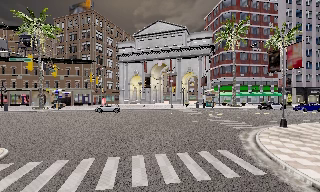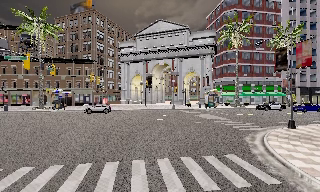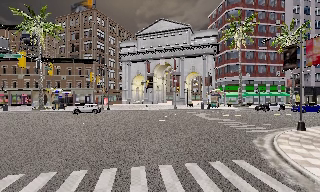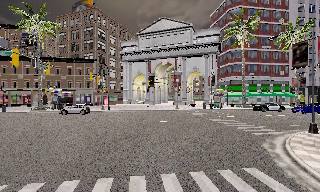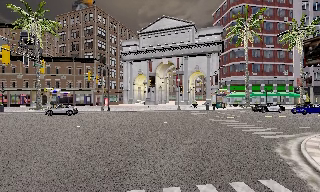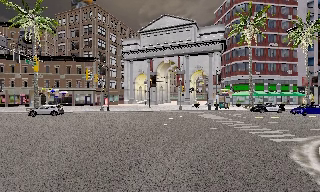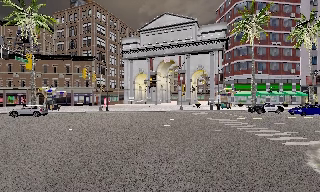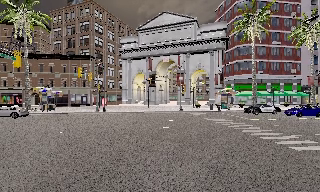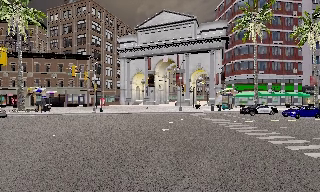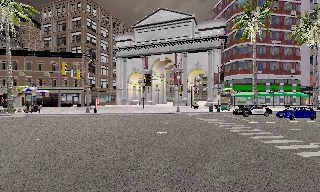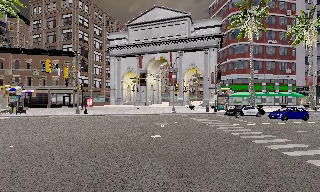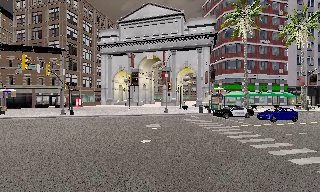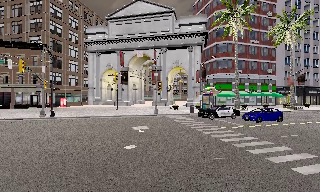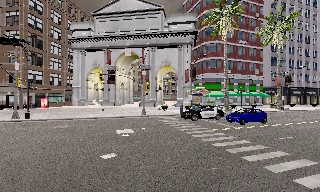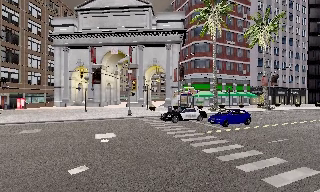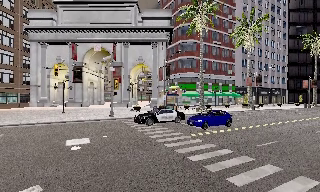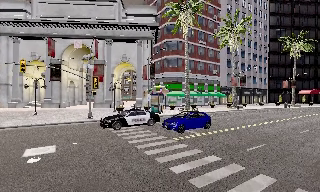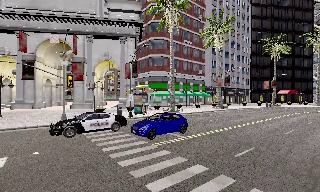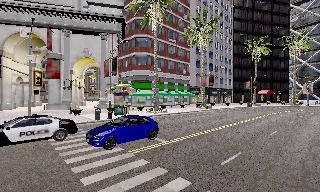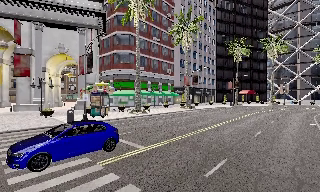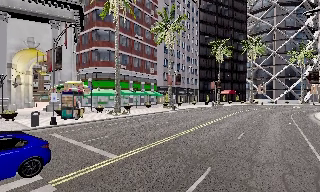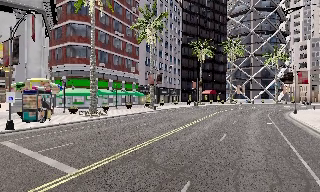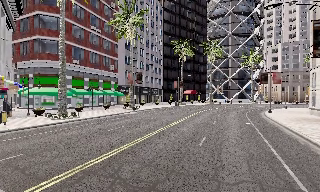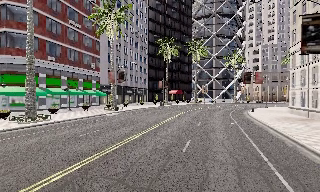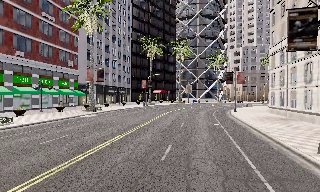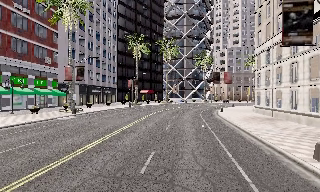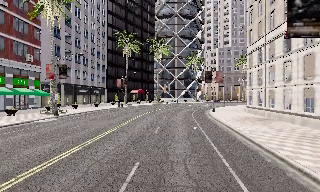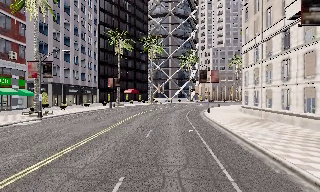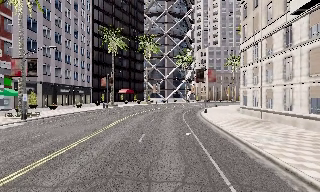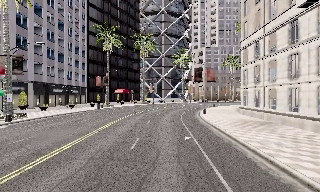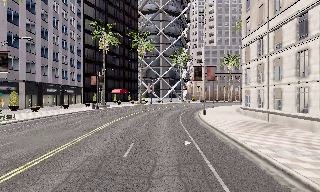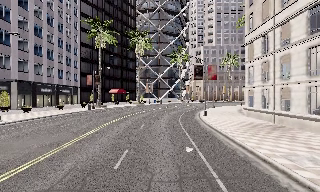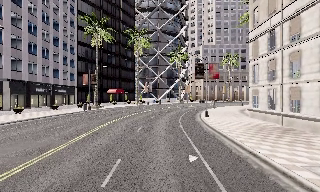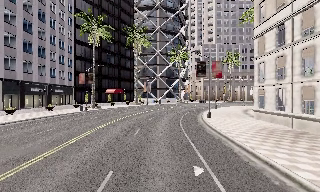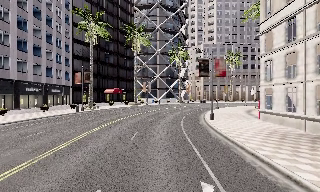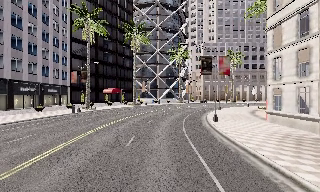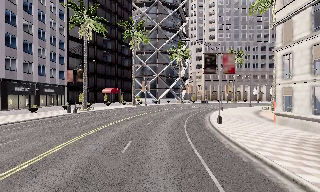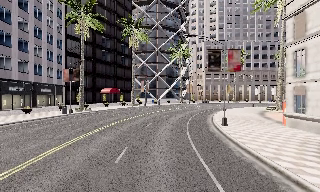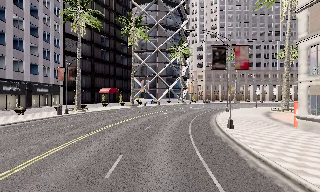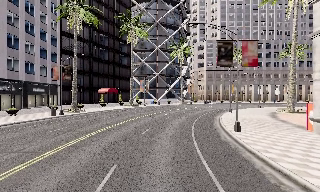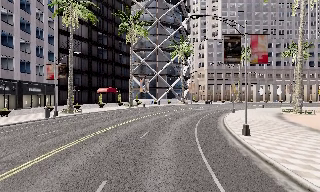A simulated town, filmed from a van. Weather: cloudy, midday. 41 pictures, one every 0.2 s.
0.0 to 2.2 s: The camera travels forward, about 9 m, so what stands in front looms larger. It gains speed.
2.2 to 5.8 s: The scene slides to the left, as the camera pans about 75 degrees to its right. It travels forward, about 20 m.
5.8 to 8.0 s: The camera travels forward, about 12 m, so what stands in front looms larger.
The film runs forward here.
